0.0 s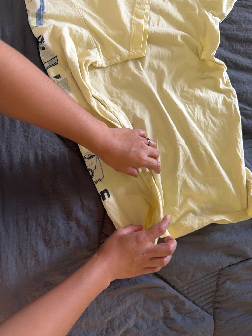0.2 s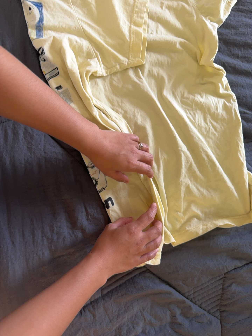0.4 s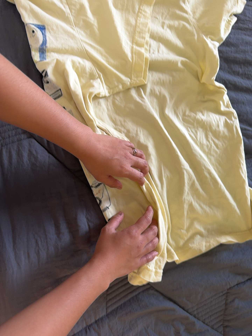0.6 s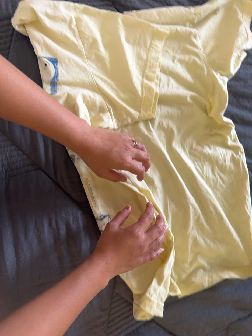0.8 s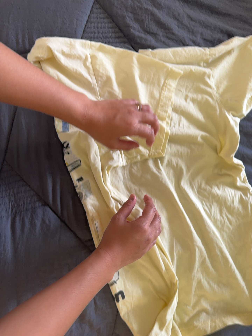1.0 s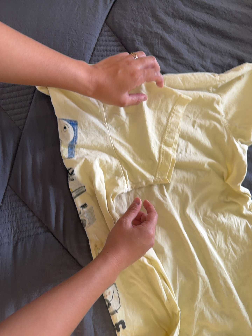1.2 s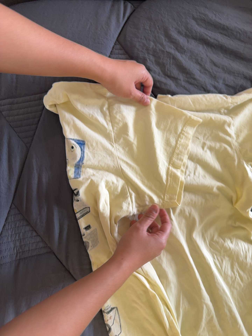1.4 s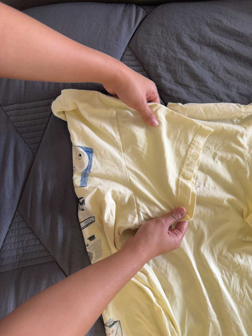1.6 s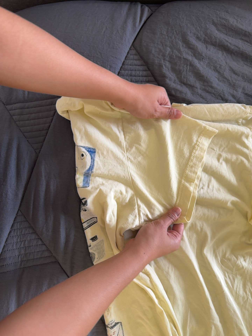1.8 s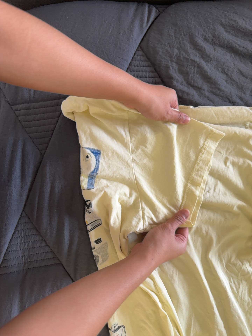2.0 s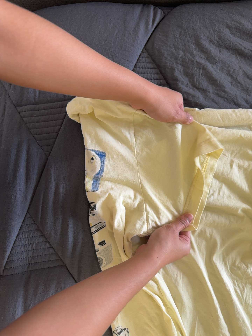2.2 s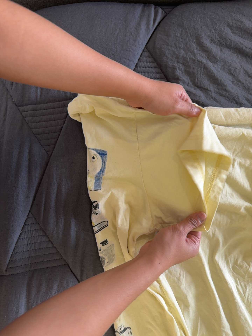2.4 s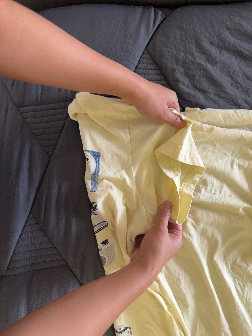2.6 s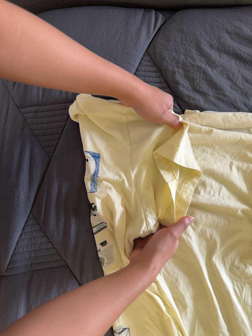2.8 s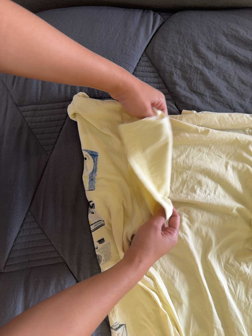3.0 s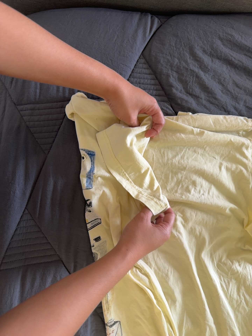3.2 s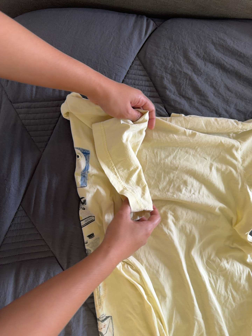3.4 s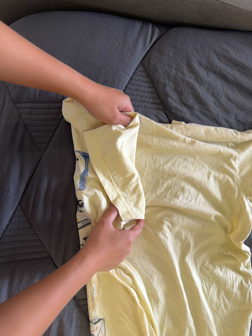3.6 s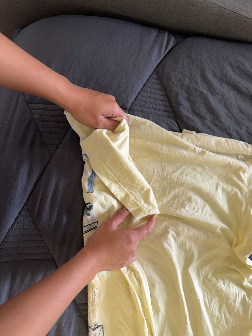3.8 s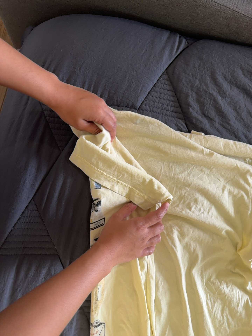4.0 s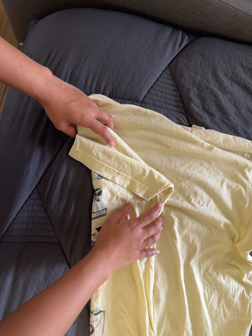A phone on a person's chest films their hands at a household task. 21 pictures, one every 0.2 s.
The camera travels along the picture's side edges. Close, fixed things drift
downward.
The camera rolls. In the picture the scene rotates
clockwise.
0.0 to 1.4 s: The camera travels toward the top of its view, about 26 cm, so close, fixed things drift downward. It rolls about its line of sight by about 10 degrees, and the scene rotates clockwise.
1.4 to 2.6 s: The camera shifts only a little, or ends up much as it began.
2.6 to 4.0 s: The camera rolls about its line of sight by about 10 degrees, and the scene rotates clockwise.
The film runs backward here.
